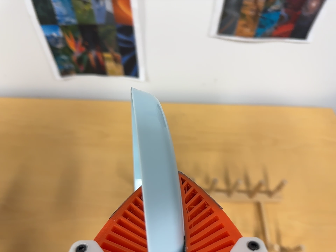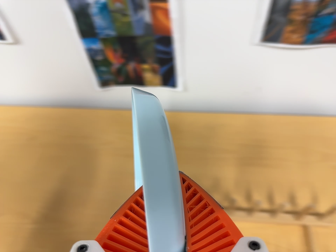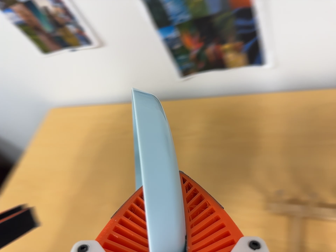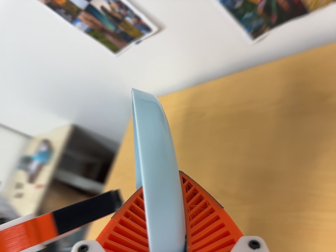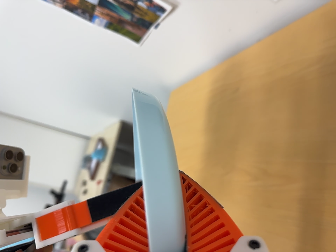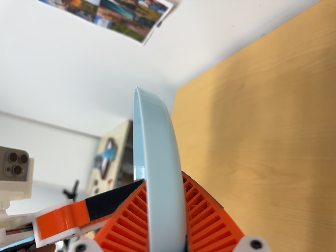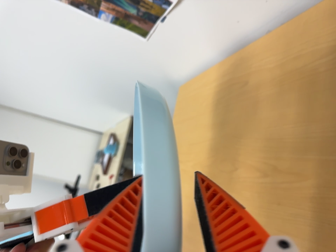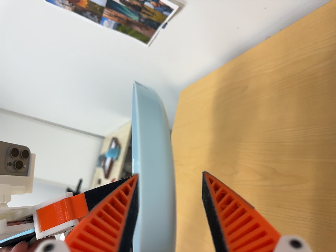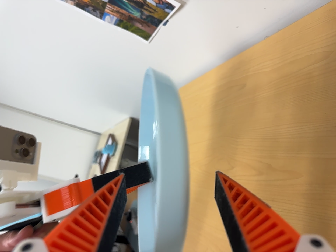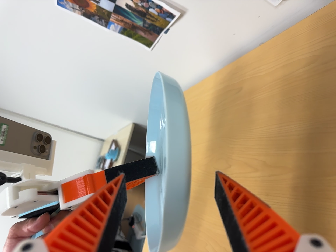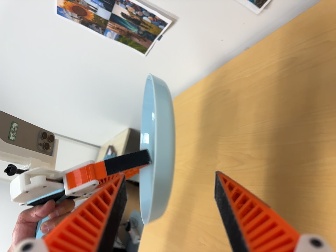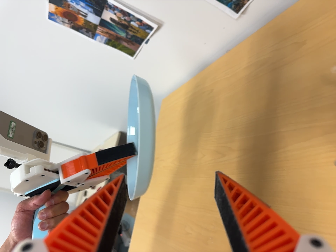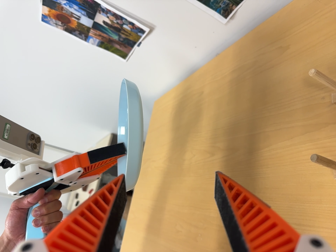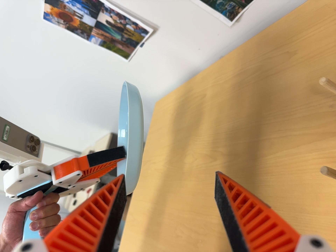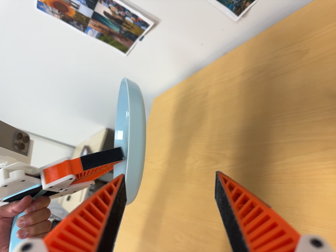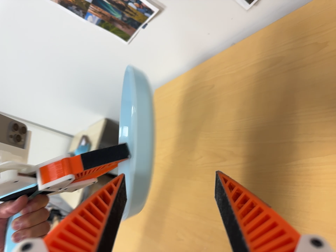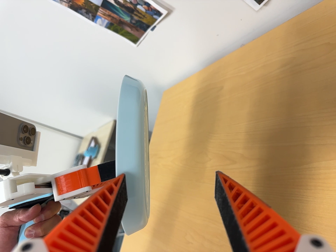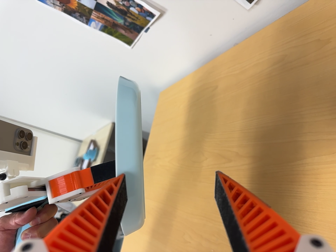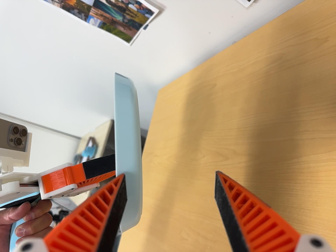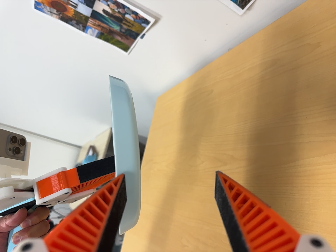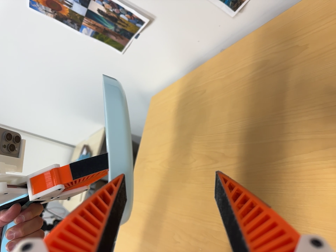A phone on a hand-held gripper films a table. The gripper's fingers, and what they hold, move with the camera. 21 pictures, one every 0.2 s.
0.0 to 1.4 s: The scene slides to the right, as the camera pans about 65 degrees to its left. It travels forward and to its right, about 18 cm. Its aim tips toward the bottom of its view by about 10 degrees, and the scene shifts upward. It rolls about its line of sight by about 20 degrees, and the scene rotates counterclockwise.
1.4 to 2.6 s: The camera travels backward and toward the bottom of its view, about 14 cm, so what stands in front gets smaller.
2.6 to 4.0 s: The camera travels forward, about 5 cm, so what stands in front looms larger.
The film runs backward here.
